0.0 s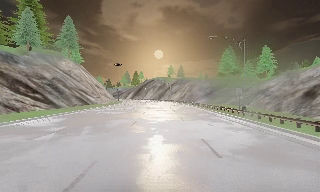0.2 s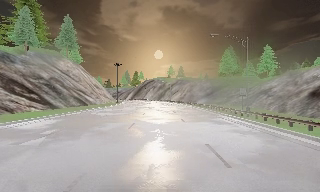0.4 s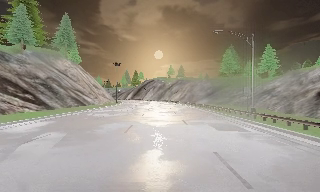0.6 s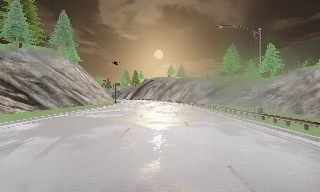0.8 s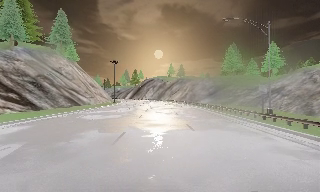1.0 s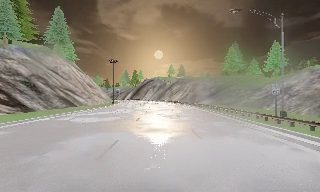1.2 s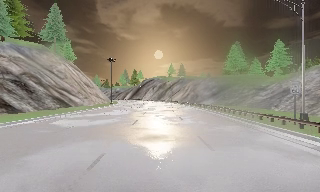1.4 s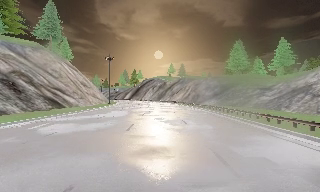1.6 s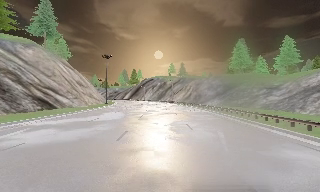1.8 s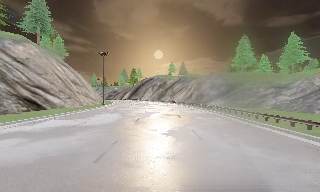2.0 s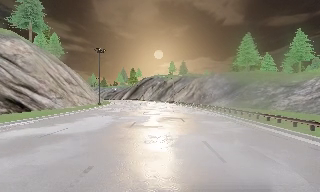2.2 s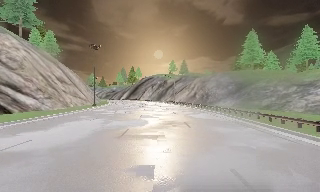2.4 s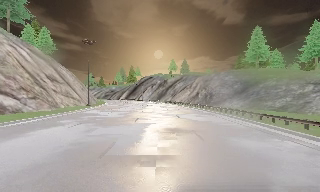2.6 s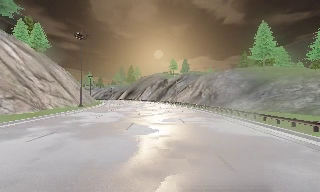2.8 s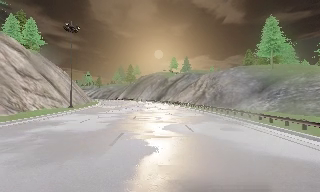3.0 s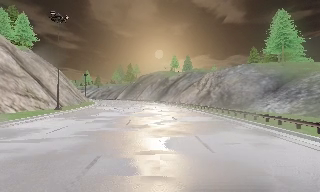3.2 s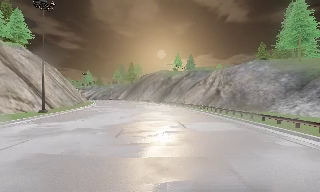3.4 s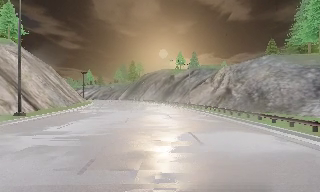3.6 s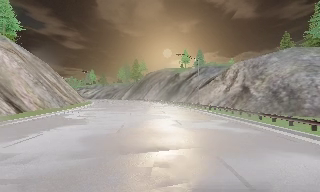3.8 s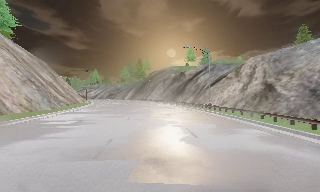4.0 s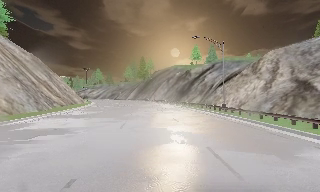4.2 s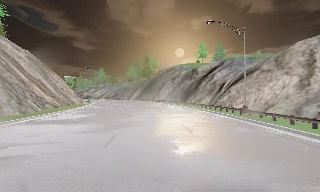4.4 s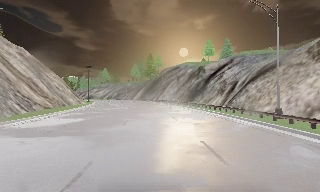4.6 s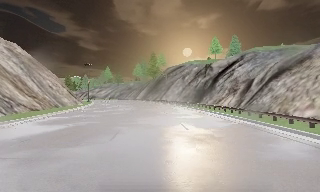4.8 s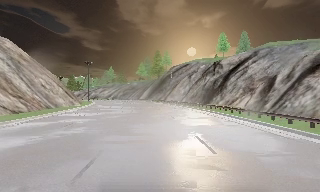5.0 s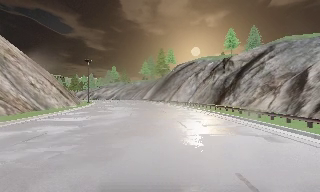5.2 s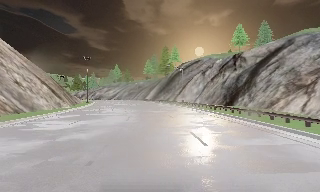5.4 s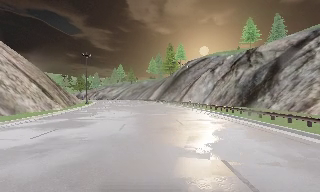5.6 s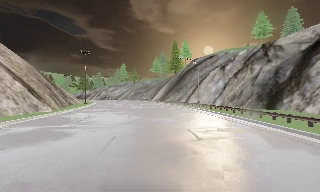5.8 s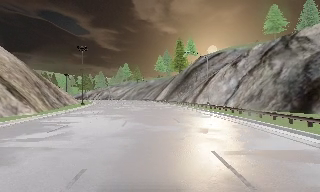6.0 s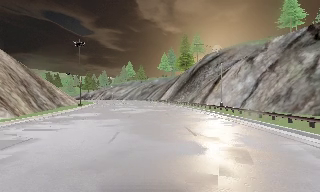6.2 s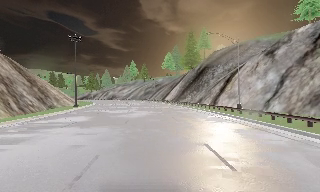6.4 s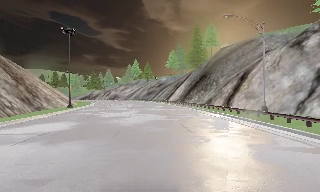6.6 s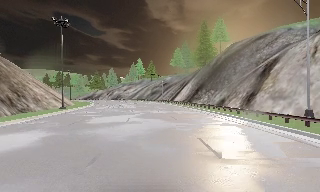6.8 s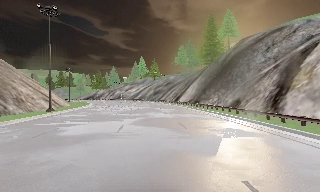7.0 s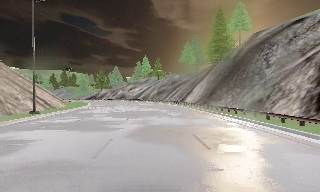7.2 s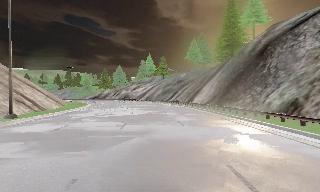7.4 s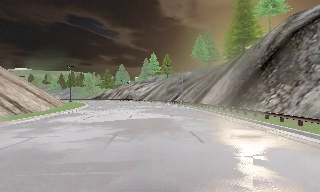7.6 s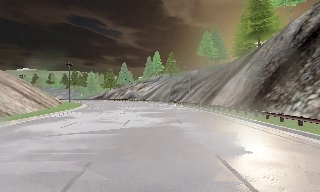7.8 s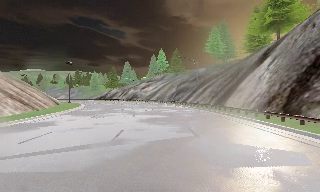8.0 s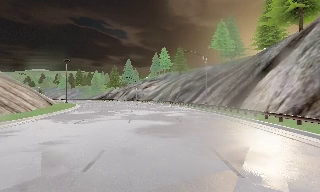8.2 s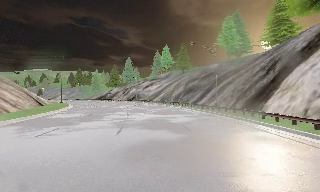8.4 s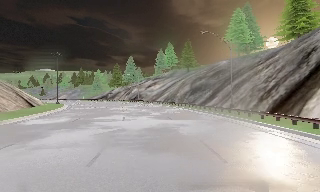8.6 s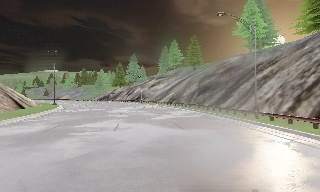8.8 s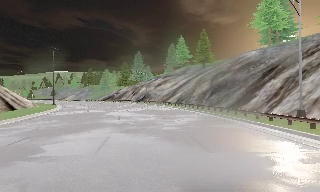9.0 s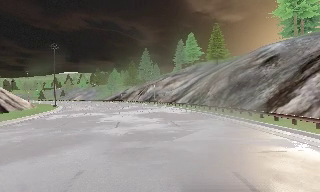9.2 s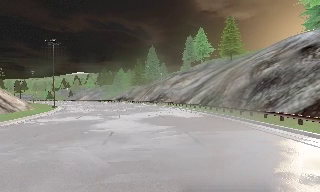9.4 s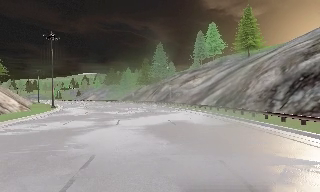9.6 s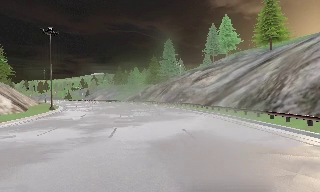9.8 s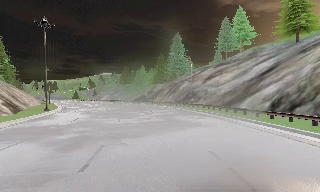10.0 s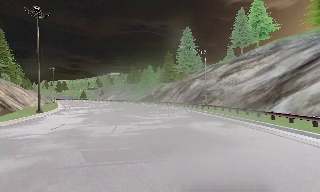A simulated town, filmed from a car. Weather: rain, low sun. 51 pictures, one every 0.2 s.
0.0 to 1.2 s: The camera travels forward, about 7 m, so what stands in front looms larger. It gains speed.
1.2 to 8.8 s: The scene slides to the right, as the camera pans about 40 degrees to its left. It travels forward, about 115 m.
8.8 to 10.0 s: The camera swings to its left by about 15 degrees, and the scene slides to the right. It travels forward, about 19 m, so what stands in front looms larger.
The film runs forward here.
